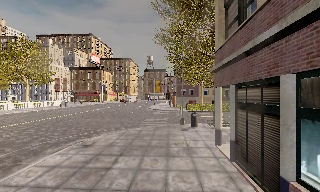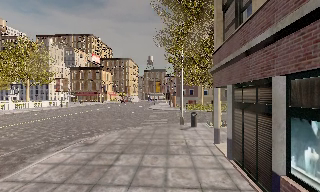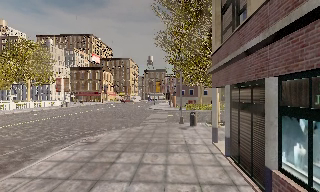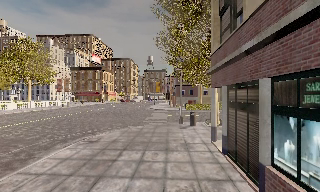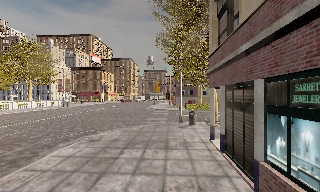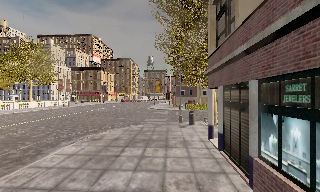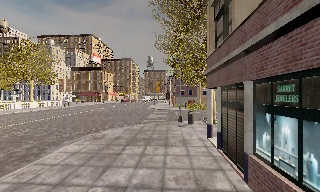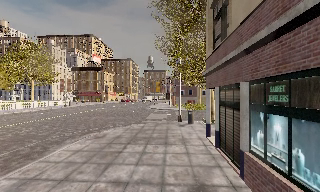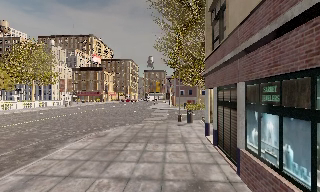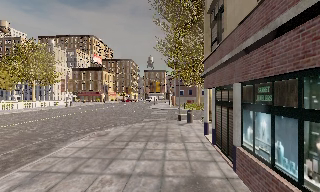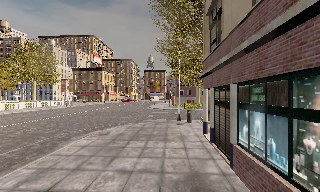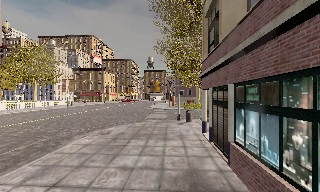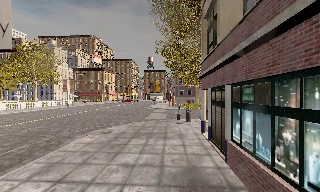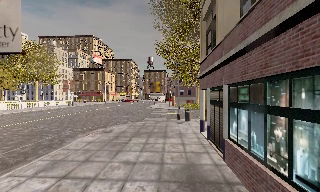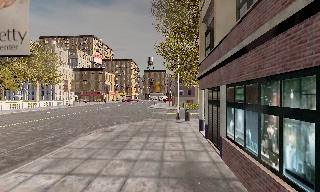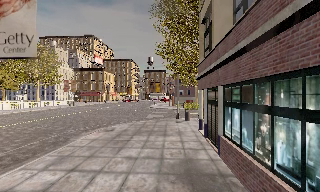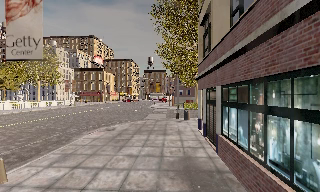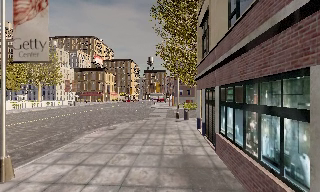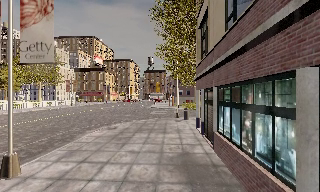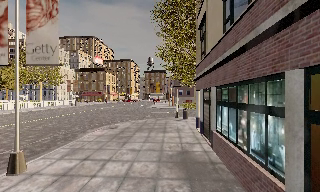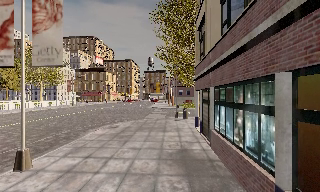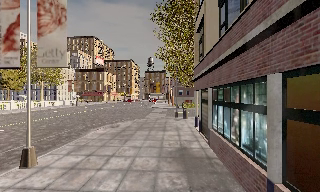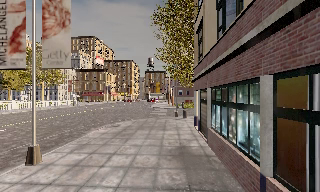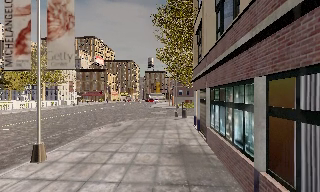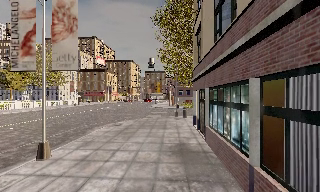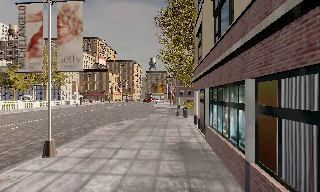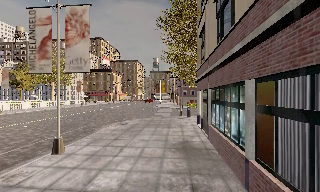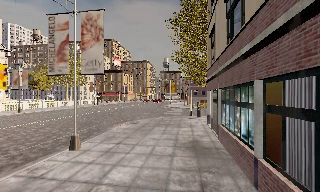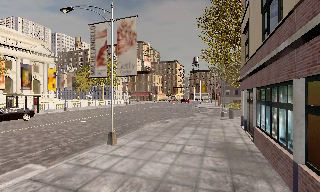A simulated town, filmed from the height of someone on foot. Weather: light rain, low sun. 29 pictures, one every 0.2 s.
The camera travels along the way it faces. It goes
backward.
0.0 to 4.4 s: The camera travels backward, about 5 m, so what stands in front gets smaller.
4.4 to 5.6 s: The scene slides to the right, as the camera pans about 15 degrees to its left. It travels backward, about 1.5 m, so what stands in front gets smaller.
The film runs backward here.
